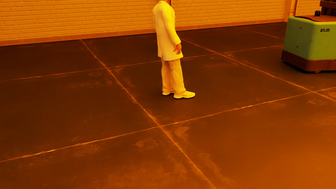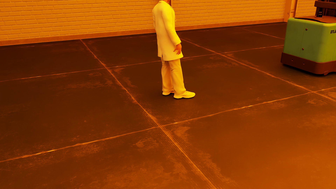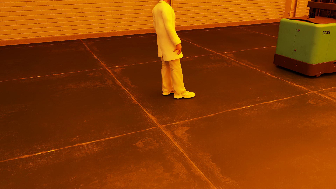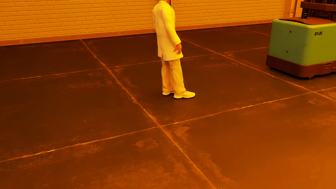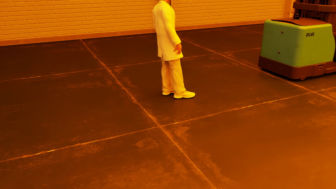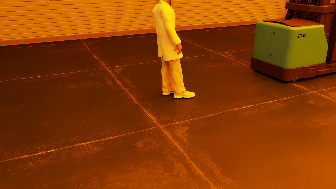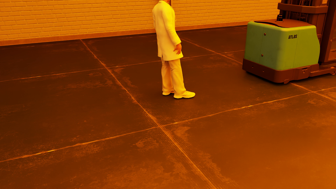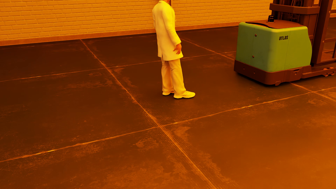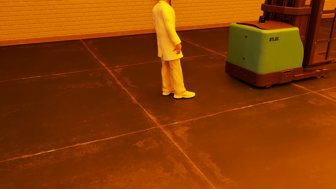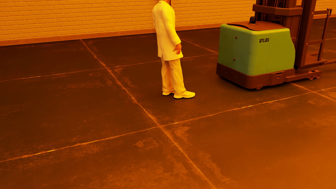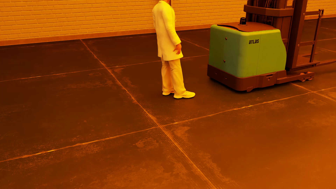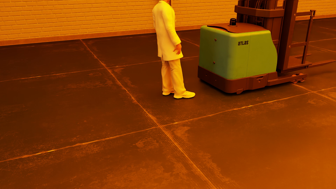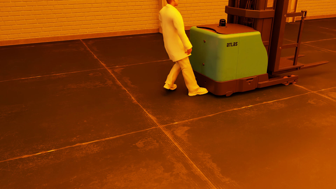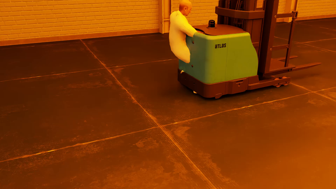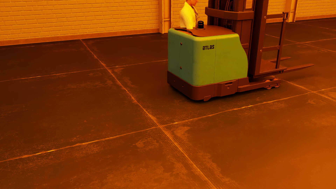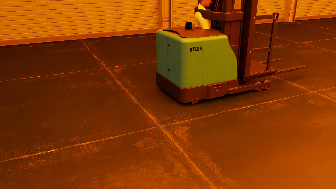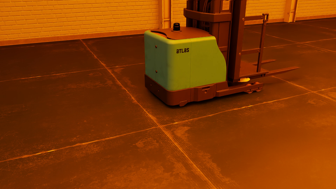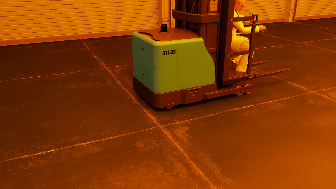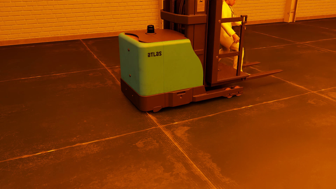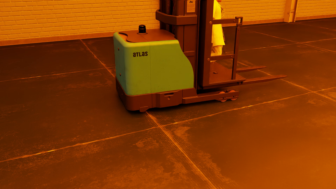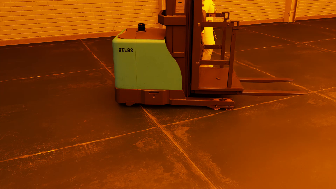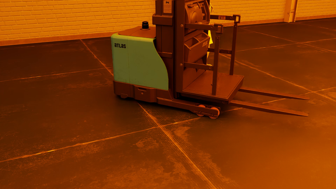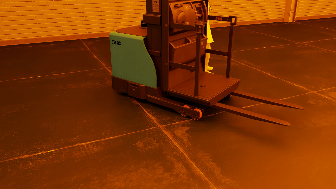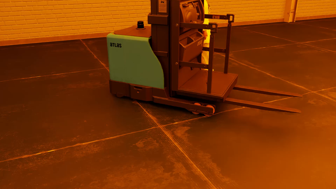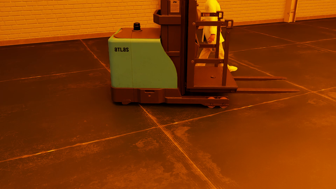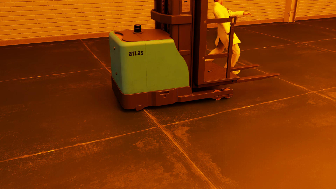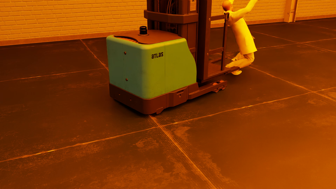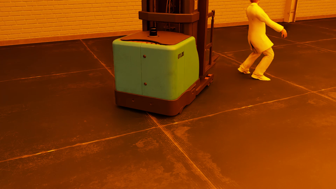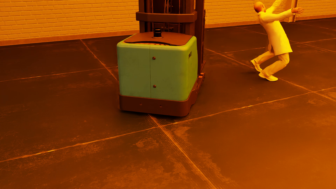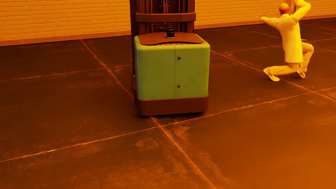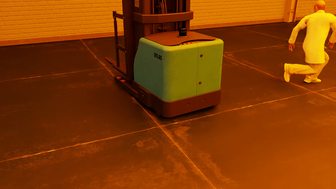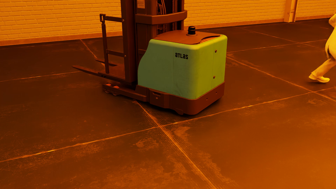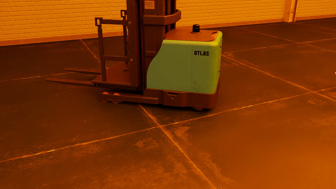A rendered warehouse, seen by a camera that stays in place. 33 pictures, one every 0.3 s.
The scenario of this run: Near miss between a forklift and a person.
